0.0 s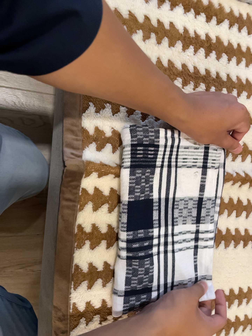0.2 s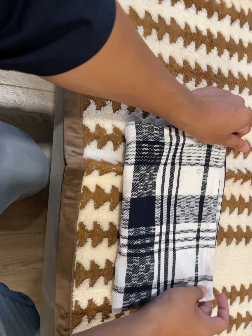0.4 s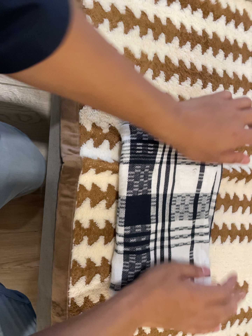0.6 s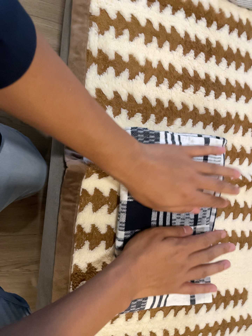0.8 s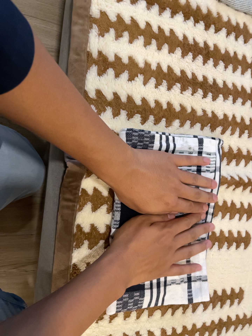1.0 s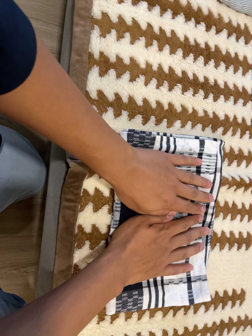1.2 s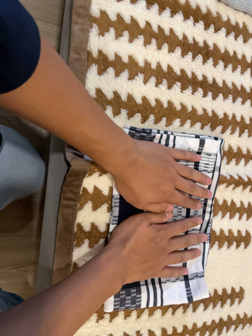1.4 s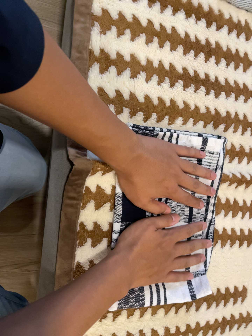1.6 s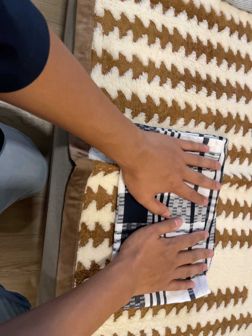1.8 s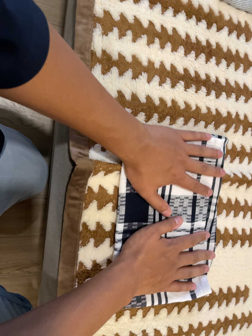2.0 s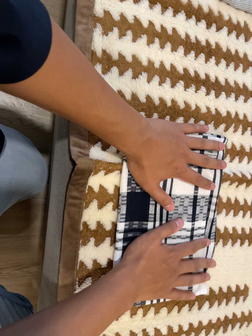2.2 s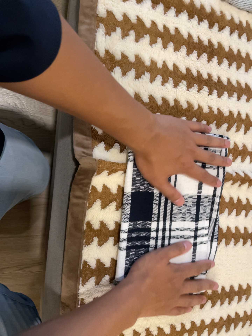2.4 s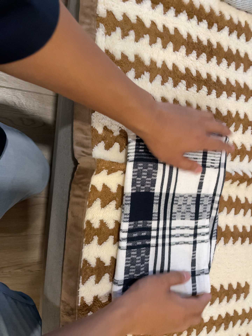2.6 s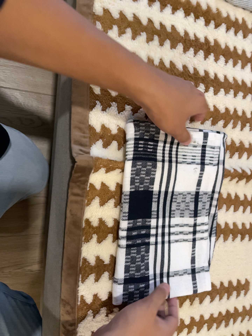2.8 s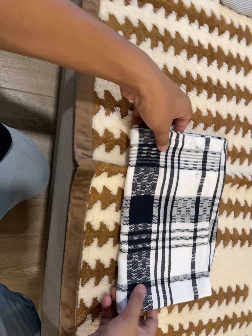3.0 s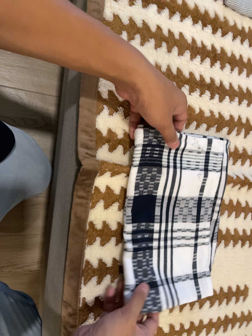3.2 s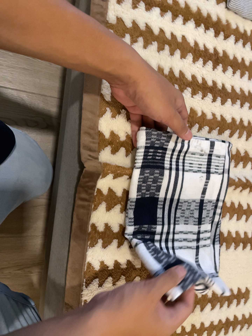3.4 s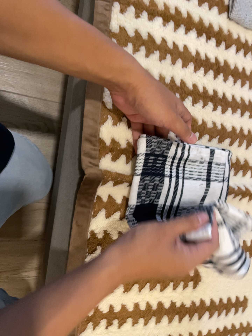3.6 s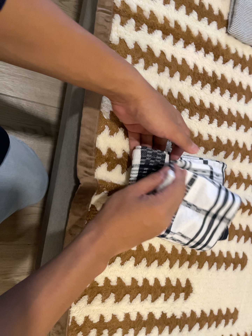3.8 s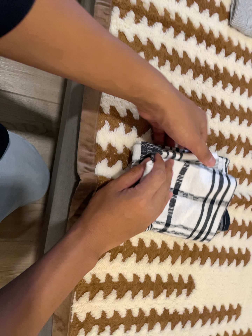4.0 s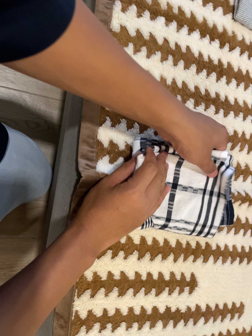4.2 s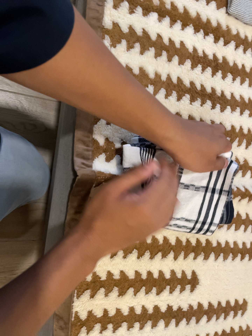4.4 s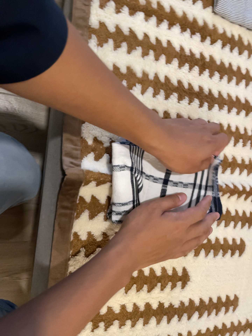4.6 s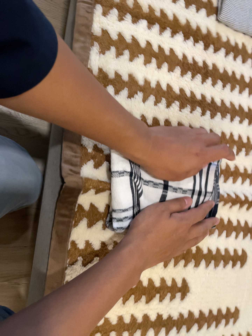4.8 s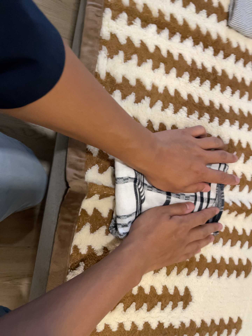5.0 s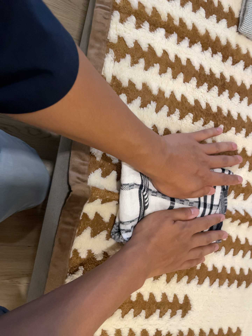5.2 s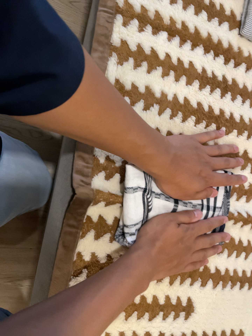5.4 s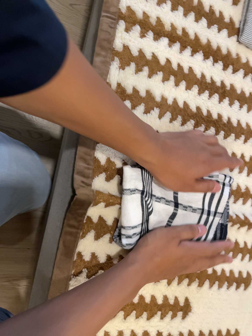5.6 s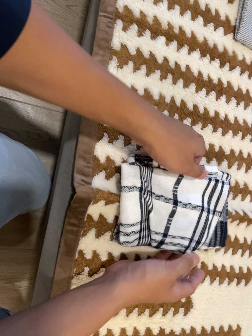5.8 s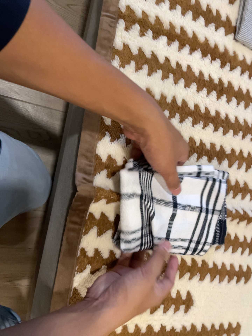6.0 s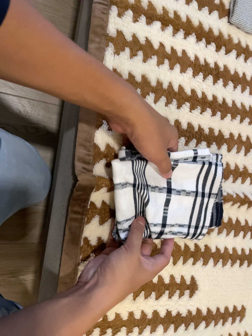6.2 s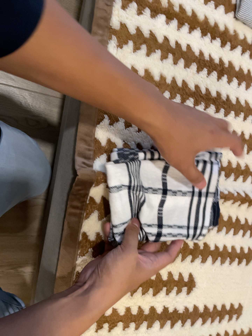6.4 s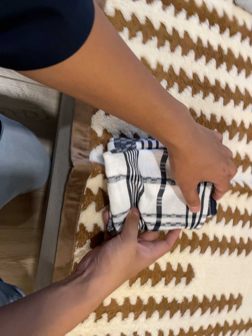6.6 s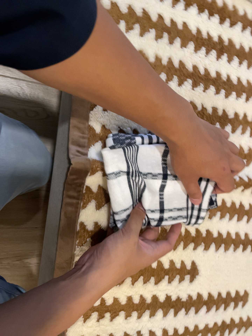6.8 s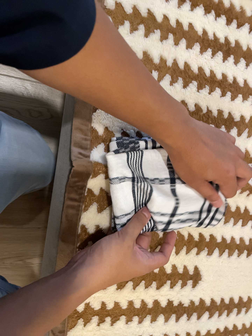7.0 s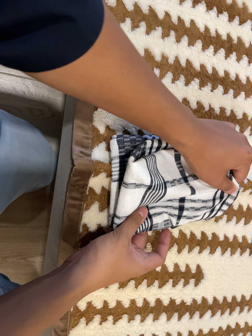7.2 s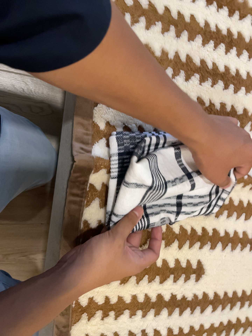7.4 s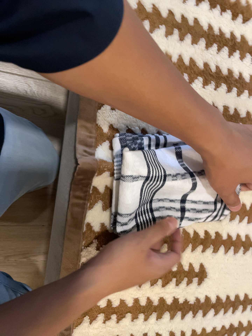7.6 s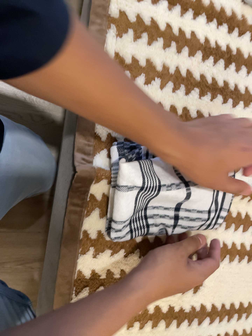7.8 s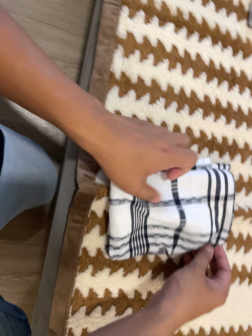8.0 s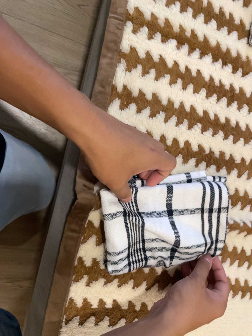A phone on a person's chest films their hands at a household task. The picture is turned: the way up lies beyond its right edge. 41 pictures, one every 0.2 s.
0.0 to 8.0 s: The camera rolls about its line of sight by about 10 degrees, and the scene rotates clockwise.
The film runs forward here.
